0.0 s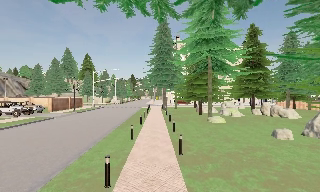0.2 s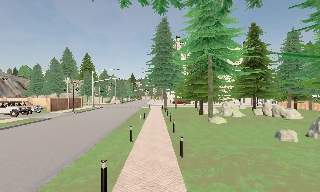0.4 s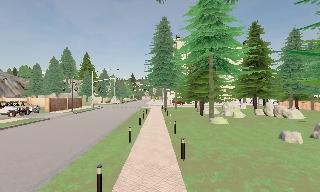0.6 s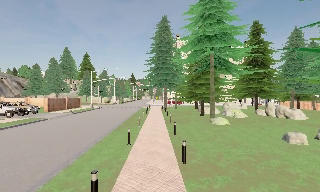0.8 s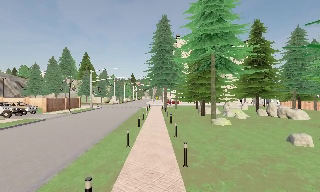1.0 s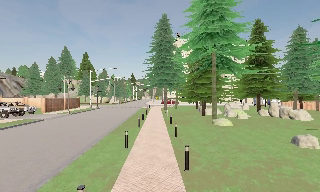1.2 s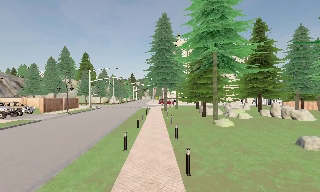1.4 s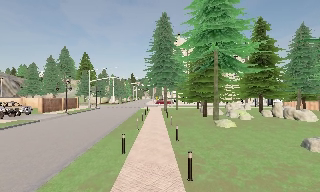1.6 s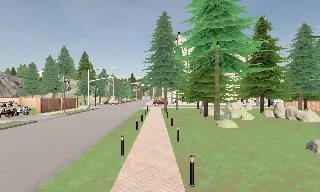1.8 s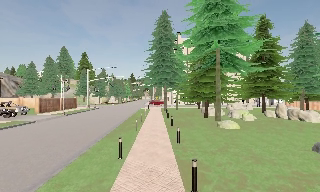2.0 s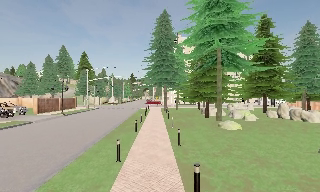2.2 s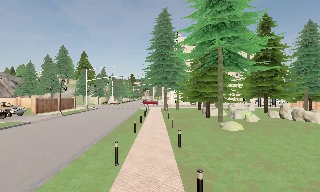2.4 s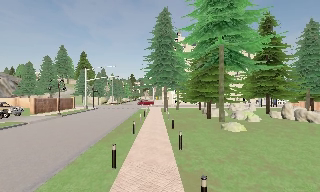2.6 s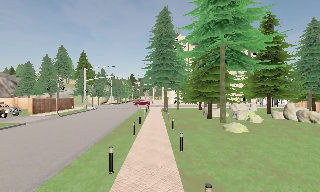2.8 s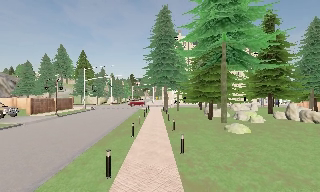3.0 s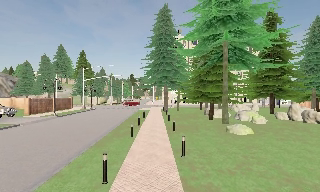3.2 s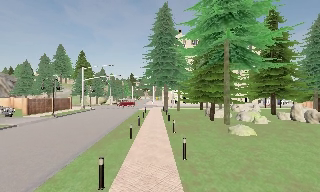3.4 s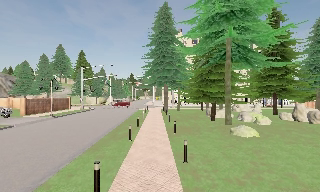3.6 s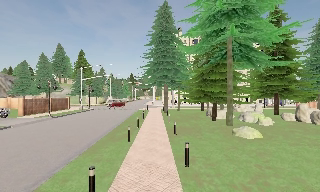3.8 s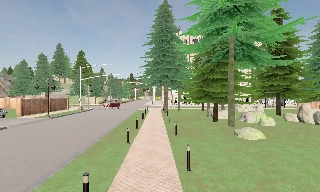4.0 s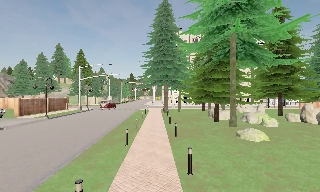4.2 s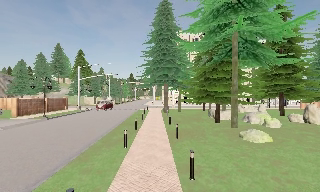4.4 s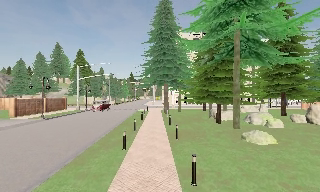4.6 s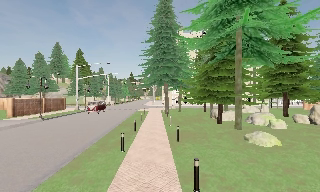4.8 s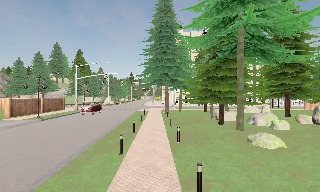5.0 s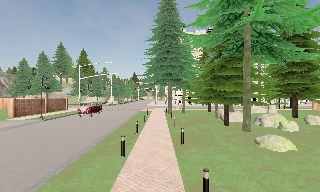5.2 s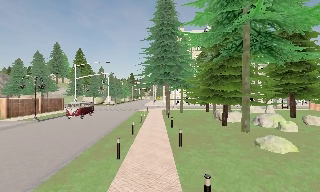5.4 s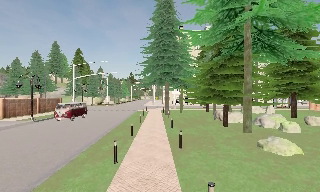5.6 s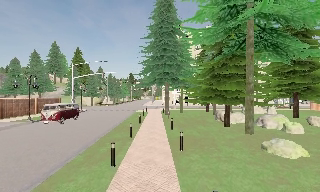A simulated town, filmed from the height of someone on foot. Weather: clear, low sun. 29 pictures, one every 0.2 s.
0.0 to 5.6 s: The camera travels forward, about 9 m, so what stands in front looms larger.
The film runs forward here.
